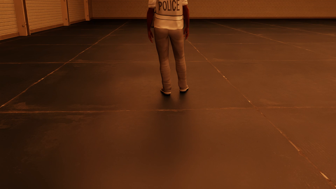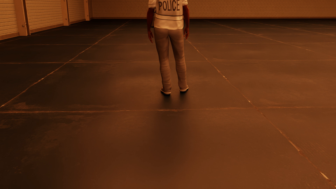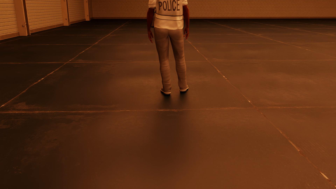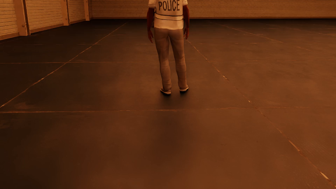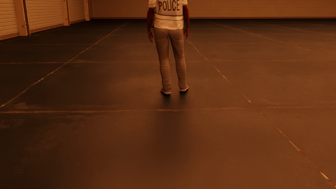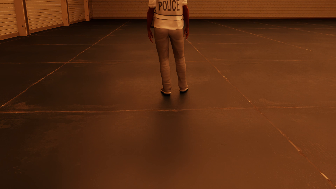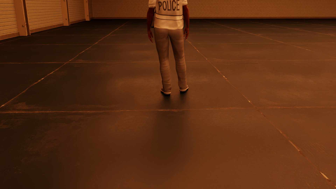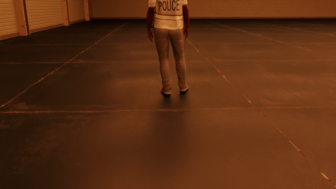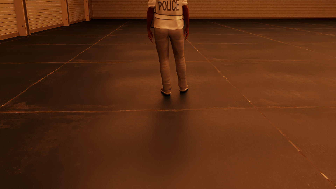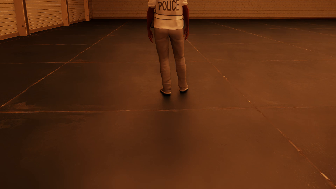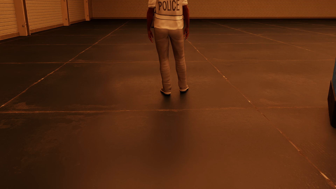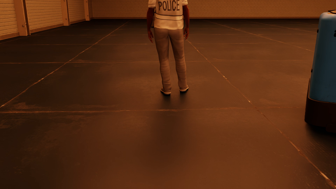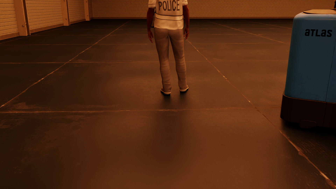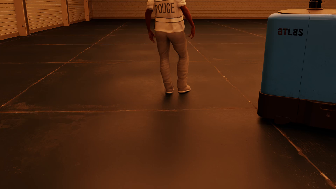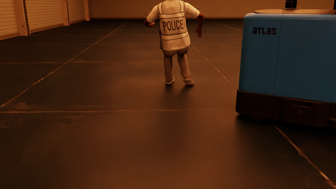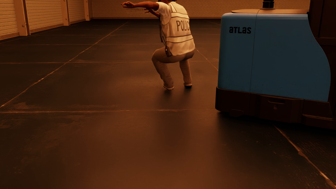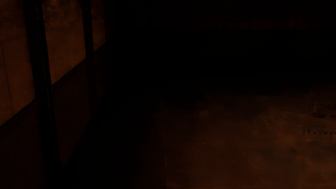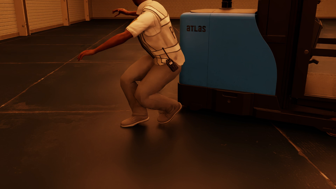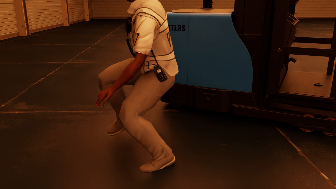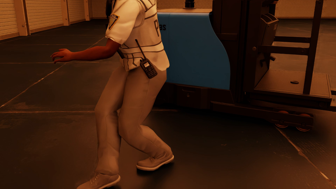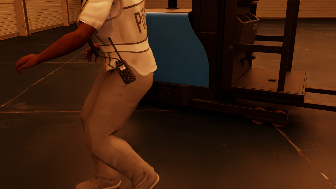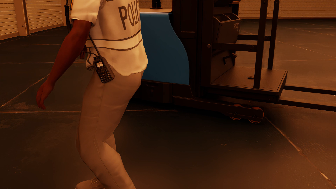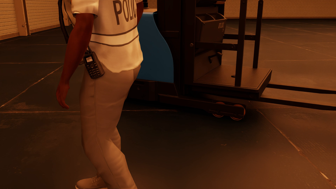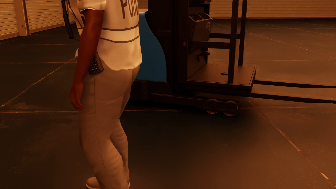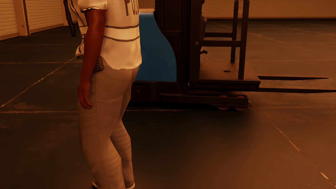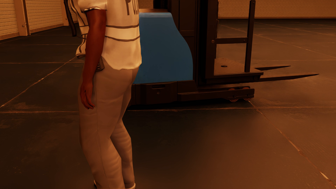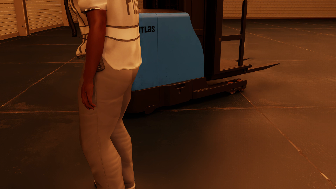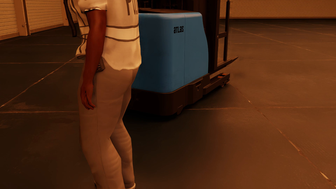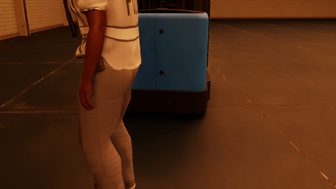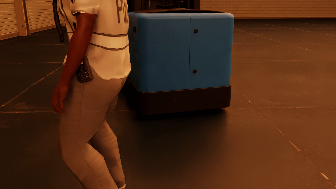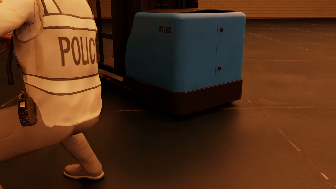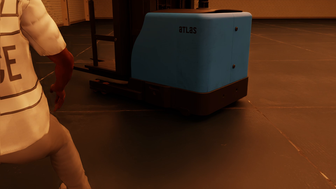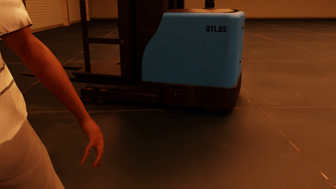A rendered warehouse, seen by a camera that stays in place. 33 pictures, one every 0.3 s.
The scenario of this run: Near miss between a forklift and a person.
